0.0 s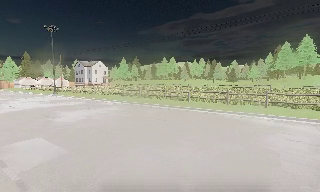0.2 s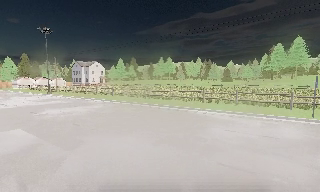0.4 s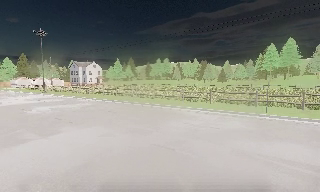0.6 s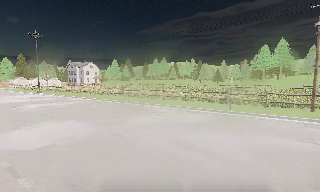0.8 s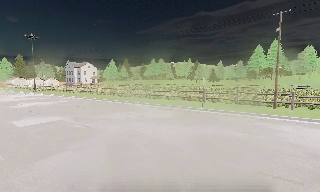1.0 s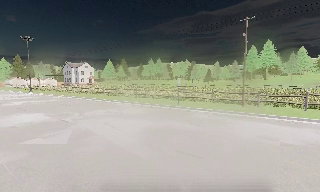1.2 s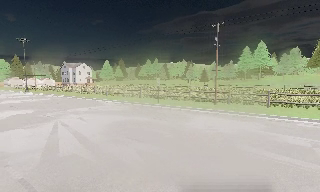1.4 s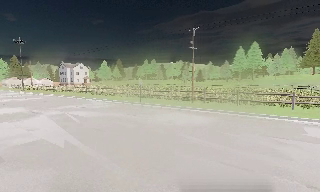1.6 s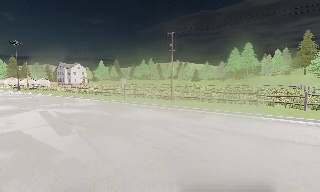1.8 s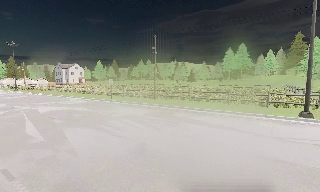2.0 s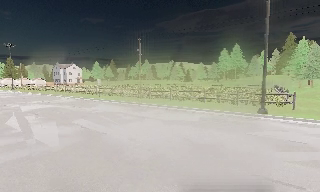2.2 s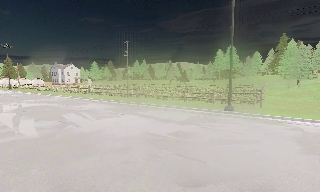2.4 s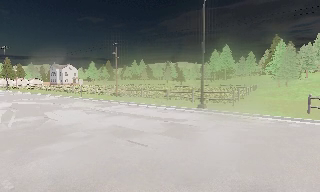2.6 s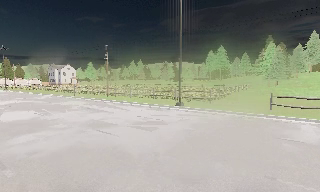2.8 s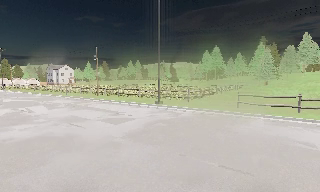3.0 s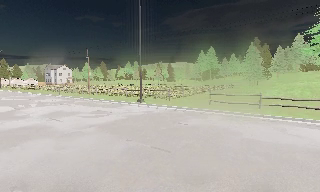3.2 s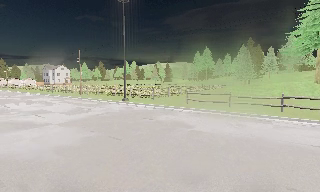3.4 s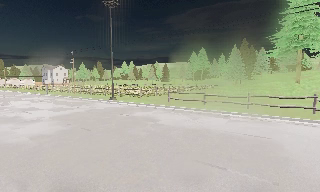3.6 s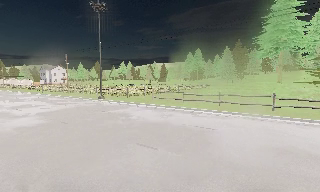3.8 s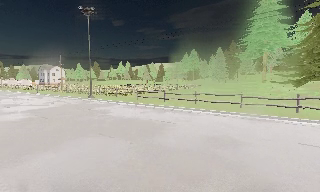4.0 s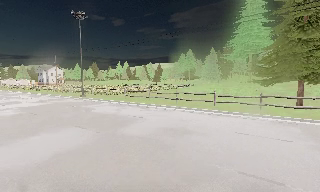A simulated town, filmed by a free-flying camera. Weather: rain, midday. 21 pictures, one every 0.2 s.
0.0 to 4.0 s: The camera travels to its right and backward, about 45 m, so close, fixed things drift to the left.
The film runs backward here.
